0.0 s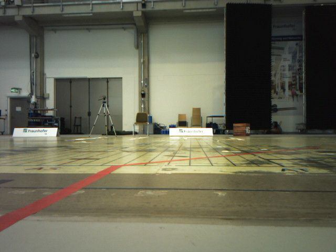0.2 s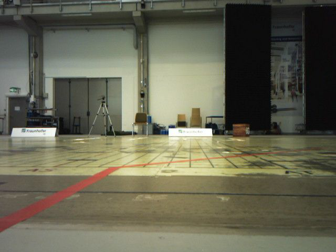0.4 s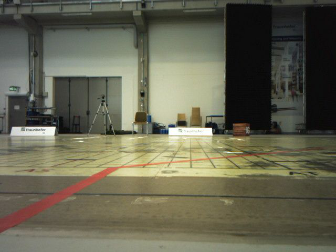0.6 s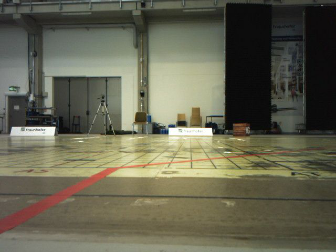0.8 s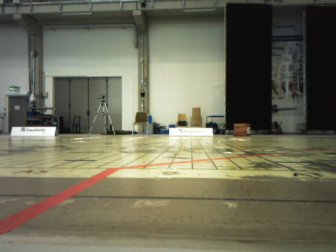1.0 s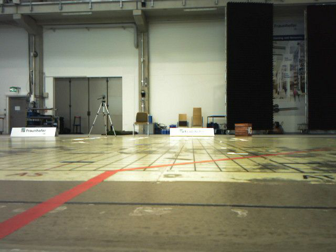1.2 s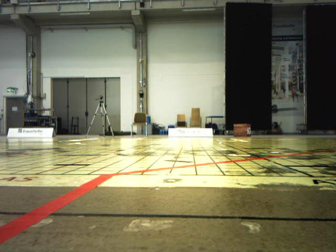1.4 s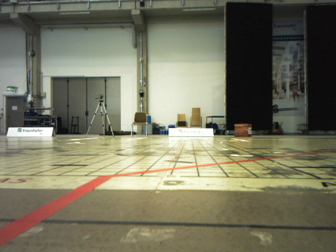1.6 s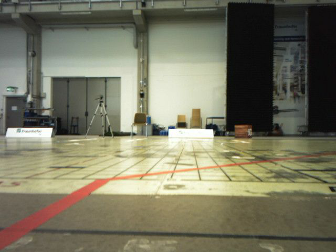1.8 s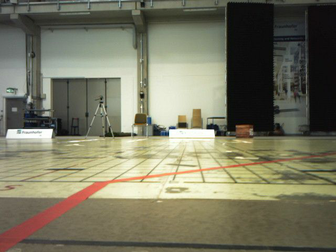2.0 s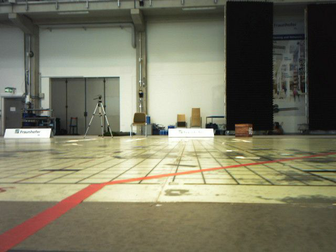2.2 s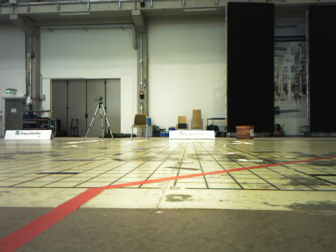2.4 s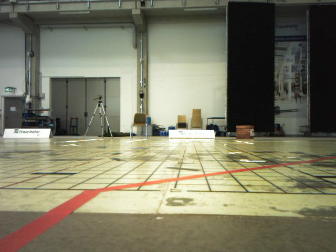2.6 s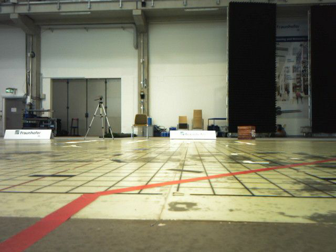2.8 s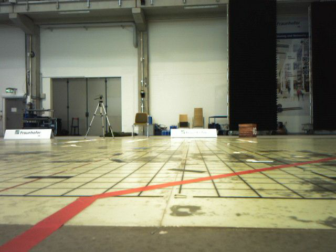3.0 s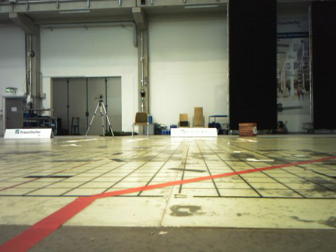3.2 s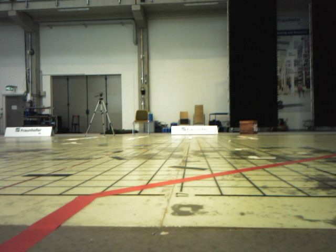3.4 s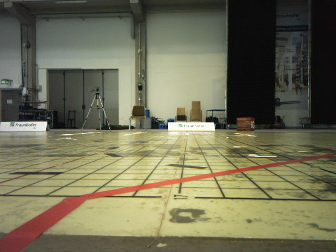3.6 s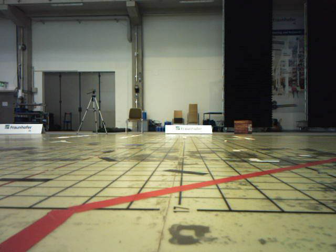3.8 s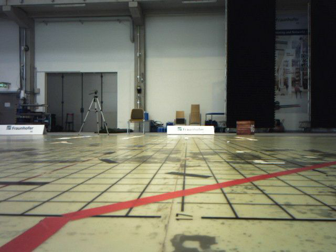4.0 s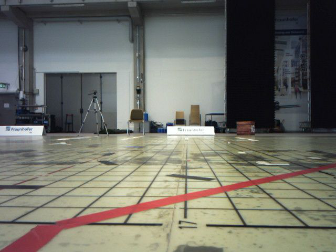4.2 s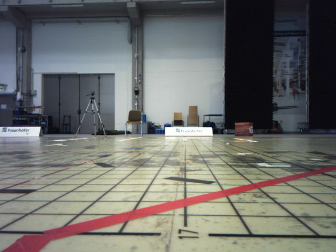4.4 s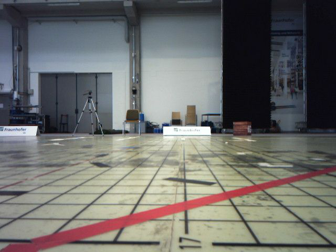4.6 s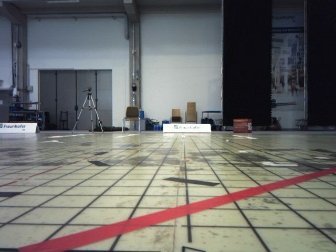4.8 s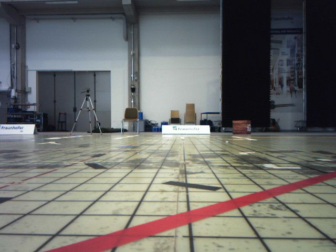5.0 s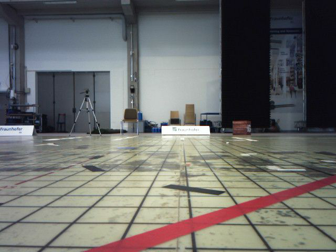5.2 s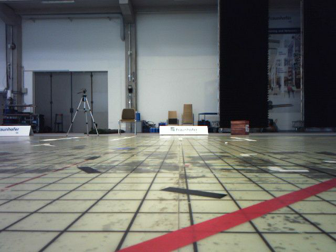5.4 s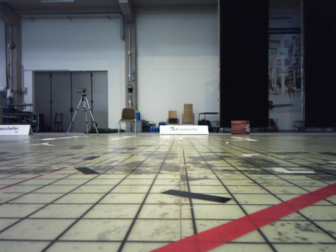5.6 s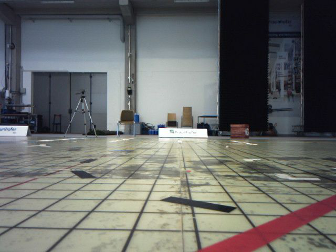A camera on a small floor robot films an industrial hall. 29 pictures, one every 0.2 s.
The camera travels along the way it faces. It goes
forward.
0.0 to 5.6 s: The camera travels forward, about 1.2 m, so what stands in front looms larger.
The film runs forward here.
